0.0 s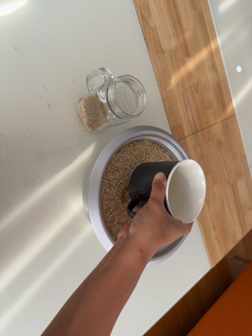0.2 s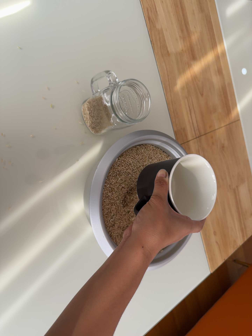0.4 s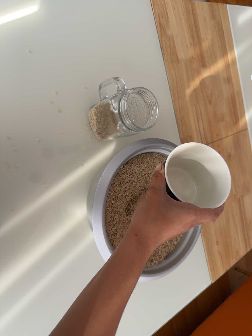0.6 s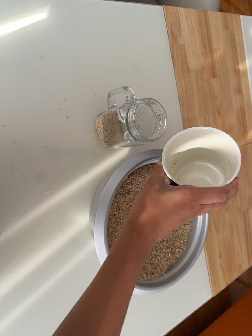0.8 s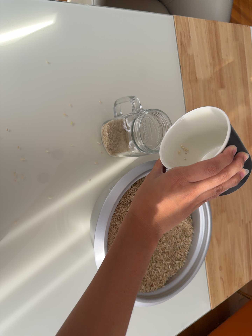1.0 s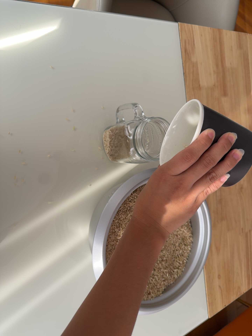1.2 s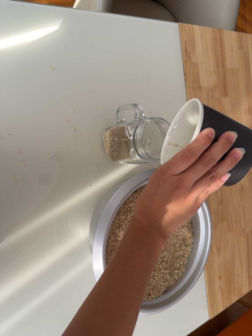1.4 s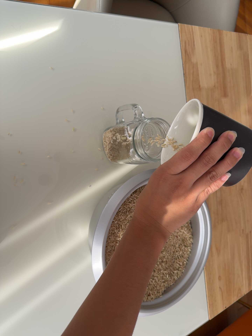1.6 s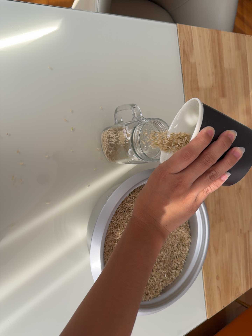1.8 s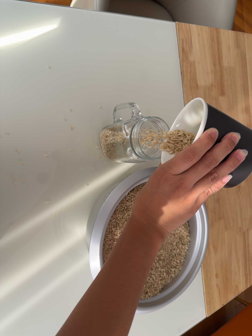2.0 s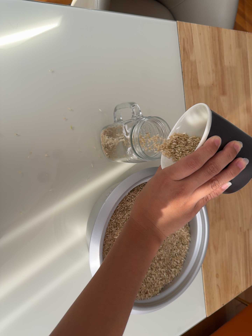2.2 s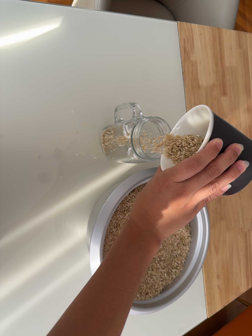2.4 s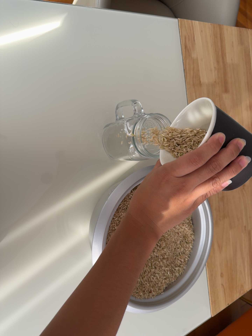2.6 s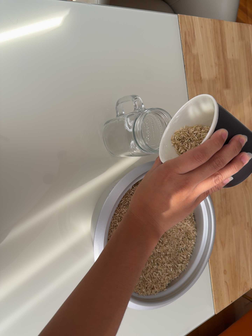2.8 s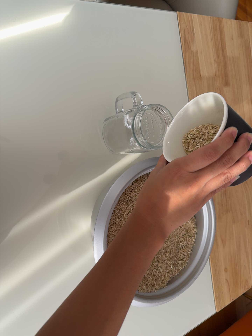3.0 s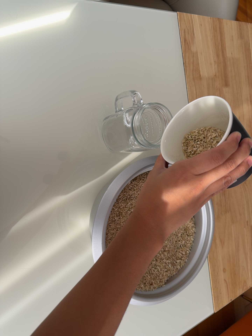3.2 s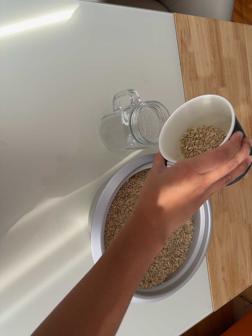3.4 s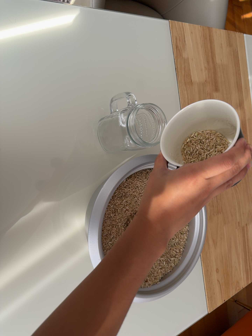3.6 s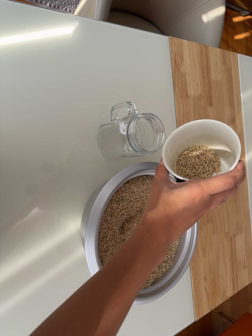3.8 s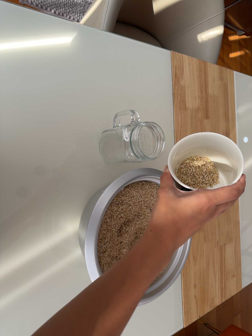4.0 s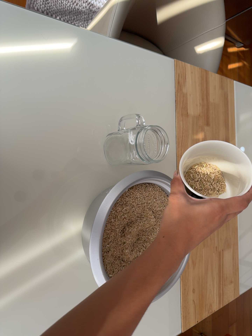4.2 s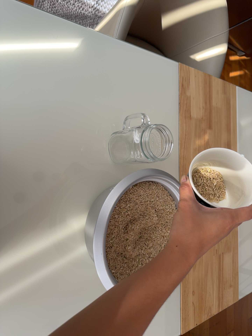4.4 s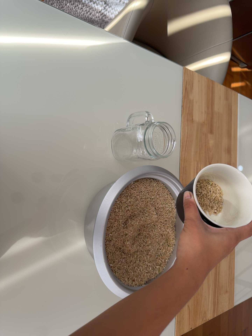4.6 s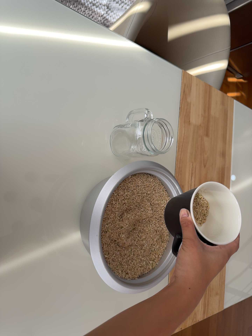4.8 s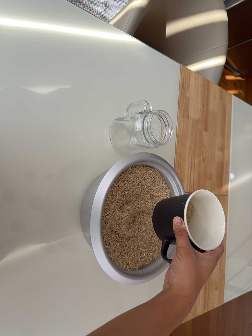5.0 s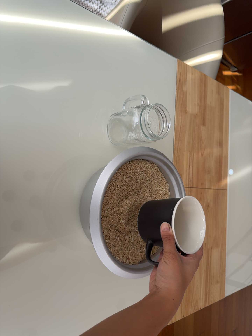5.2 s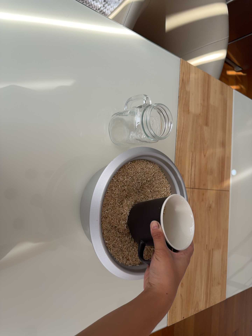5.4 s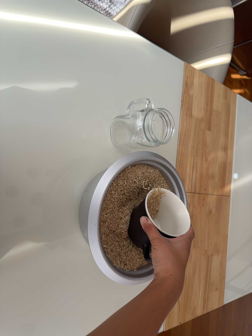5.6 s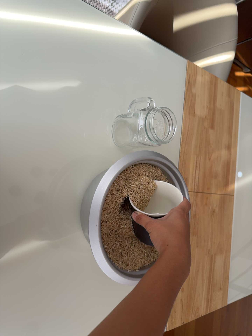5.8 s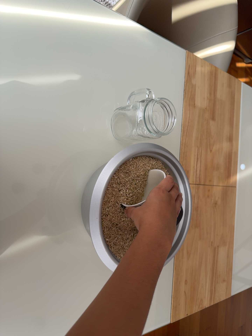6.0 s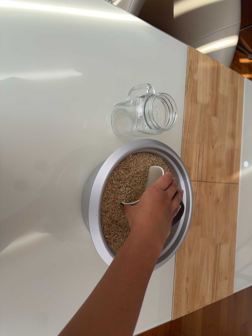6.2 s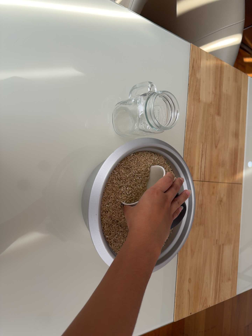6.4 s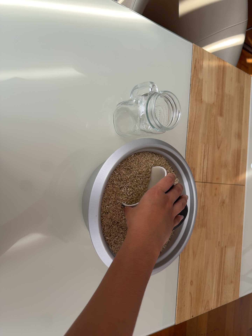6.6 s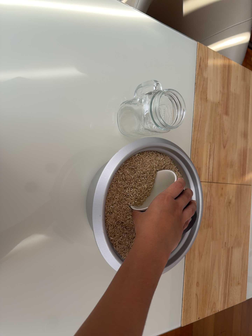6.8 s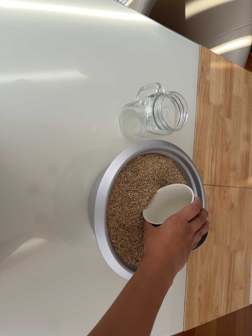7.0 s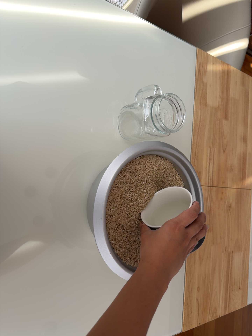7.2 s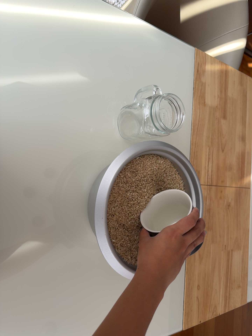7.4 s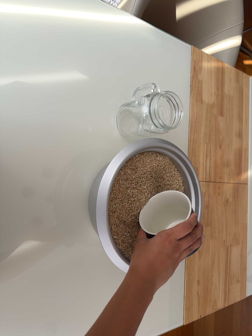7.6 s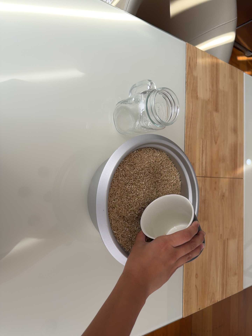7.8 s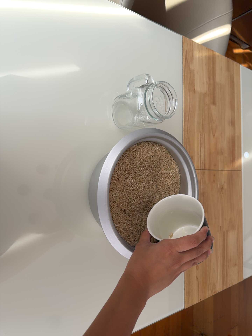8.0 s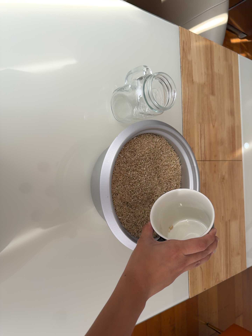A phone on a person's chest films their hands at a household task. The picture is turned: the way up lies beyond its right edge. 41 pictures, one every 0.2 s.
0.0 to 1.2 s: The camera travels toward the top of its view, about 6 cm, so close, fixed things drift downward. It rolls about its line of sight by about 10 degrees, and the scene rotates clockwise.
1.2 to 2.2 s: The camera keeps its place and its aim.
2.2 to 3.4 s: The camera shifts only a little, or ends up much as it began.
3.4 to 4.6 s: The camera travels toward the bottom of its view, to its left and backward, about 12 cm. Its aim tips toward the top of its view by about 10 degrees. It rolls about its line of sight by about 15 degrees, and the scene rotates clockwise.
4.6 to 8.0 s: The camera shifts only a little, or ends up much as it began.
The film runs backward here.
